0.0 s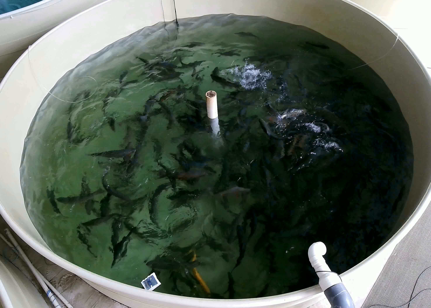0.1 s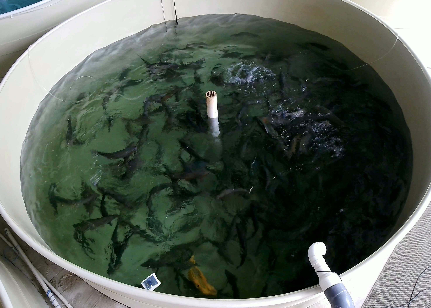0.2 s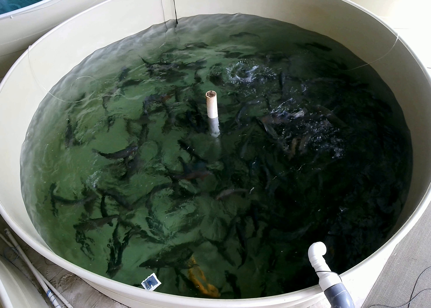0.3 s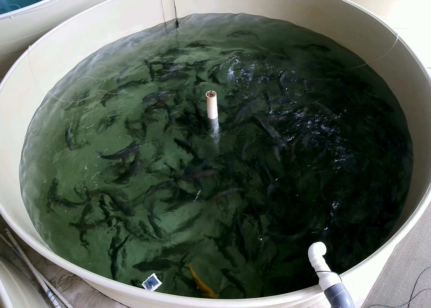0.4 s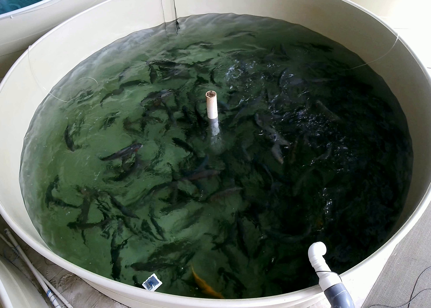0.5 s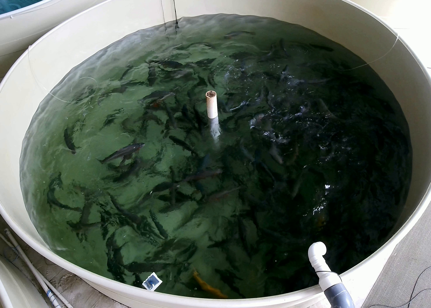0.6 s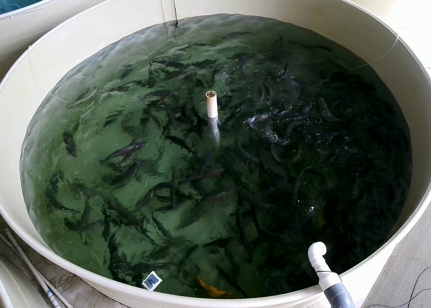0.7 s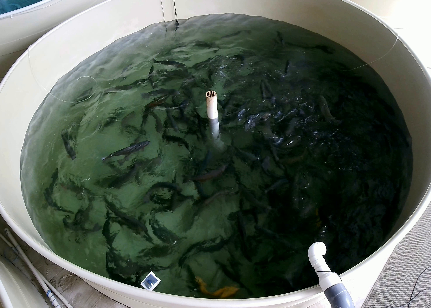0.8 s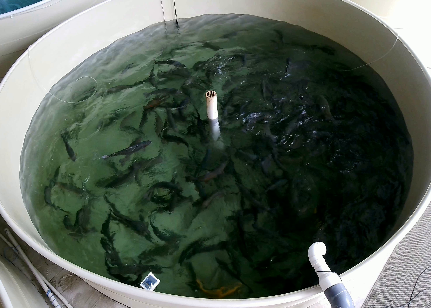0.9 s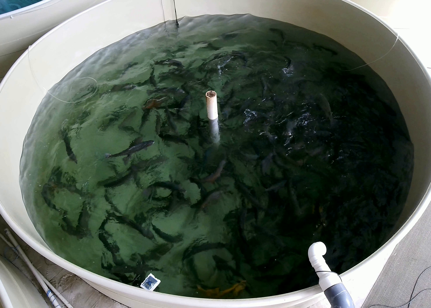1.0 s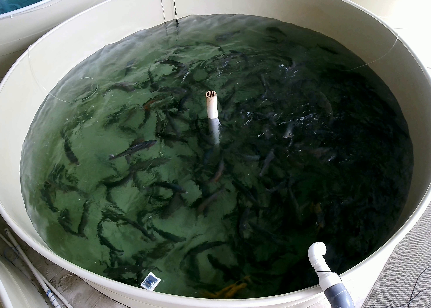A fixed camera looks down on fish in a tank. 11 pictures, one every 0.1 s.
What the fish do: Weak feeding.
